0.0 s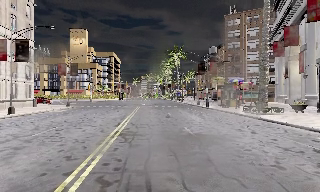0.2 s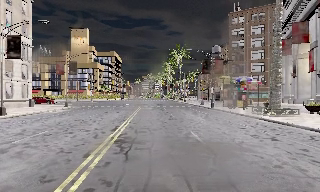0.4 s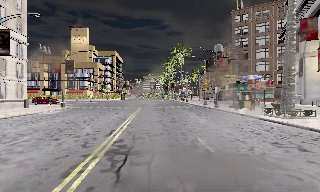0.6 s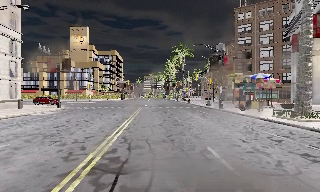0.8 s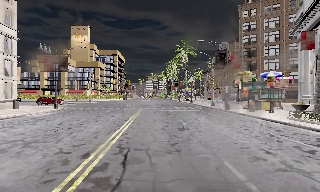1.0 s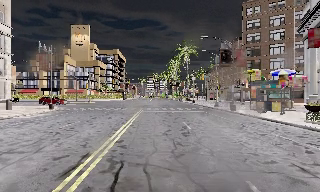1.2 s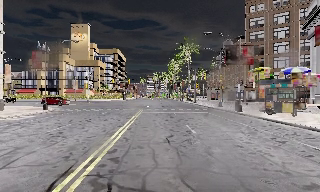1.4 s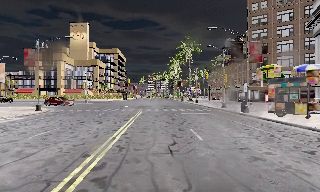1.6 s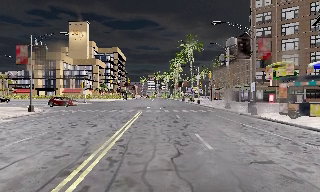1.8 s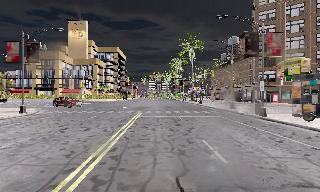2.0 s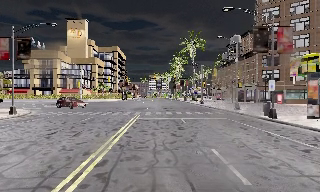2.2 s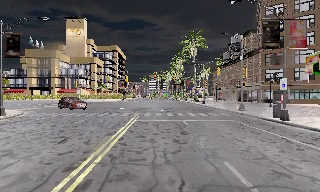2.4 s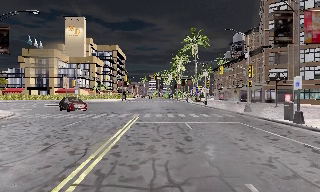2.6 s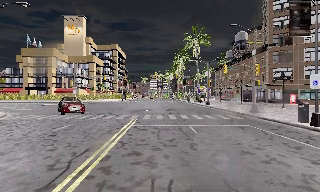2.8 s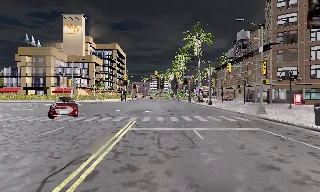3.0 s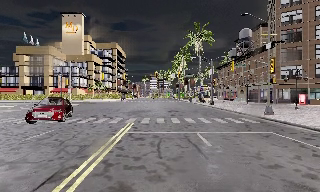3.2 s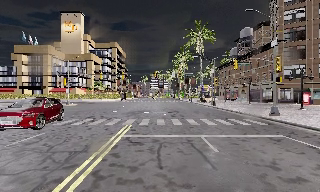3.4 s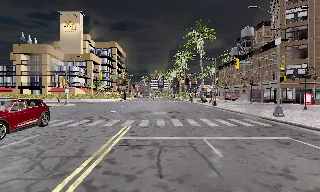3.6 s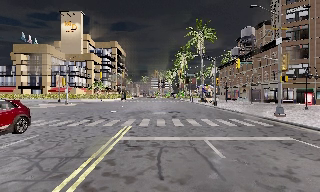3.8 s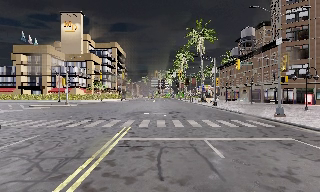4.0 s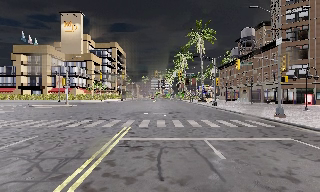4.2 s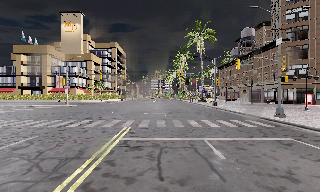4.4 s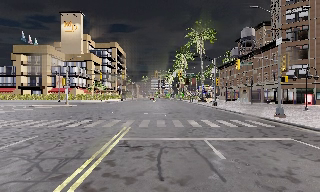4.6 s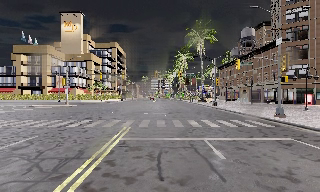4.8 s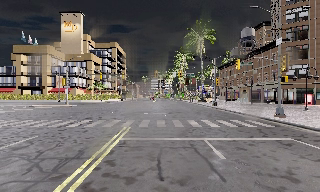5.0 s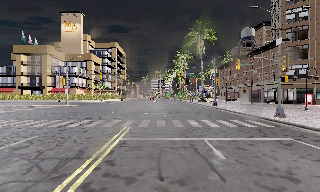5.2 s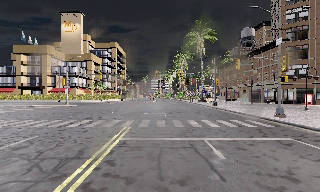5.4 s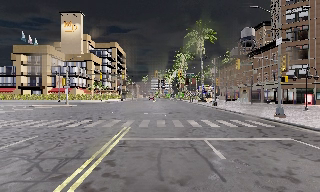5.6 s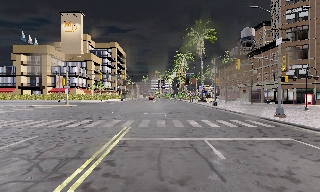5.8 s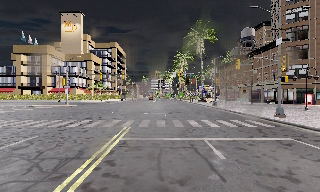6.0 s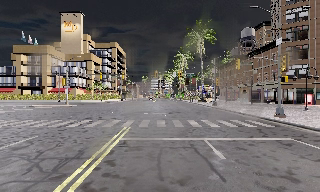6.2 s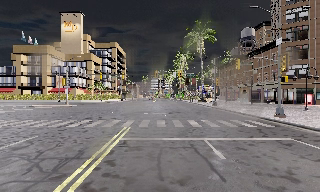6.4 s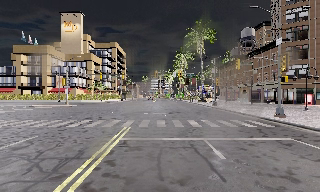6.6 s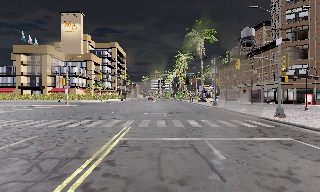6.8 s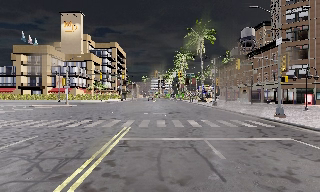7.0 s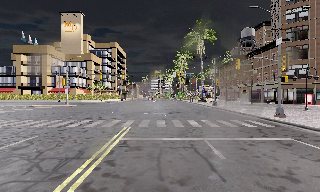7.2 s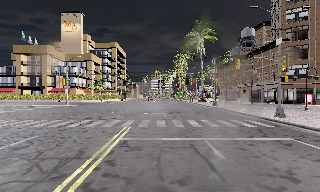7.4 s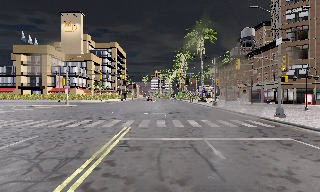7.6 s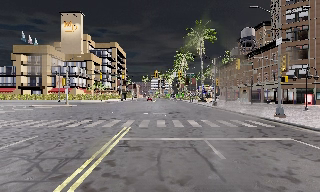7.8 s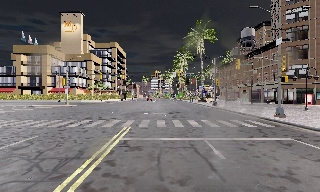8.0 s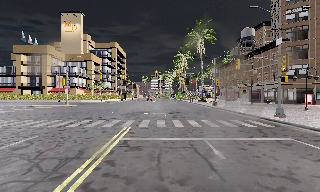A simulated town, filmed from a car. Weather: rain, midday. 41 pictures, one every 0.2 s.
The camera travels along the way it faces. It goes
forward.
0.0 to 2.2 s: The camera travels forward, about 12 m, so what stands in front looms larger.
2.2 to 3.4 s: The camera travels forward, about 5 m, so what stands in front looms larger. It loses speed.
3.4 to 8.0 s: The camera keeps its place and its aim.
The film runs forward here.
